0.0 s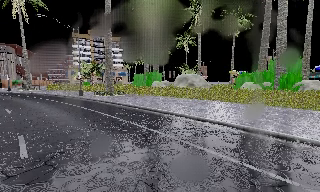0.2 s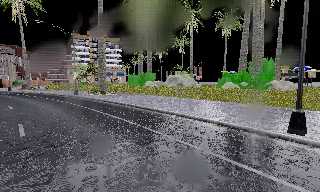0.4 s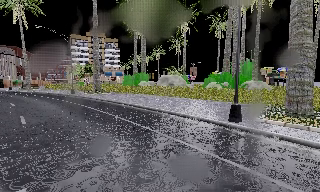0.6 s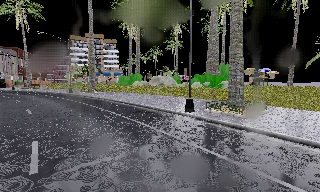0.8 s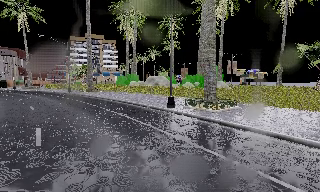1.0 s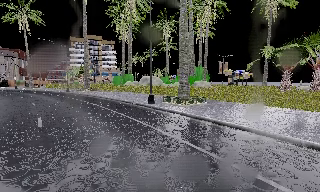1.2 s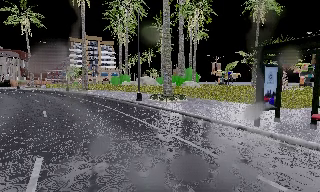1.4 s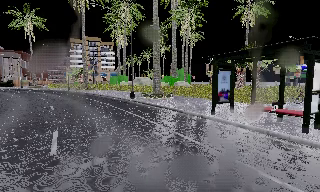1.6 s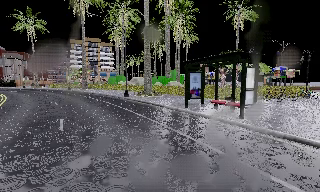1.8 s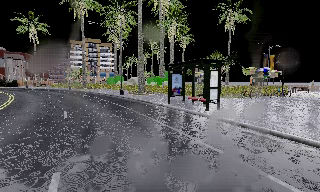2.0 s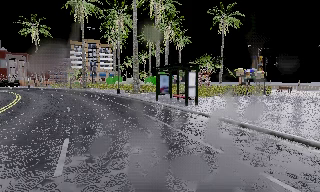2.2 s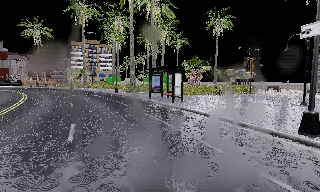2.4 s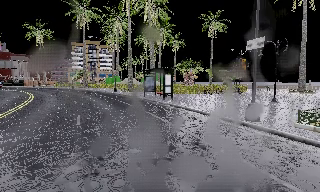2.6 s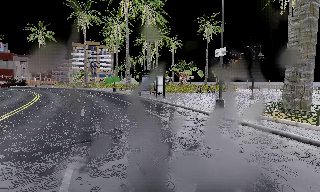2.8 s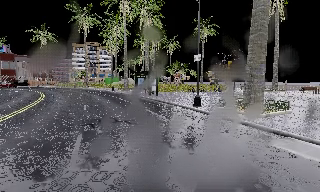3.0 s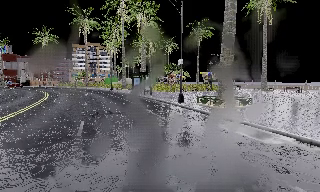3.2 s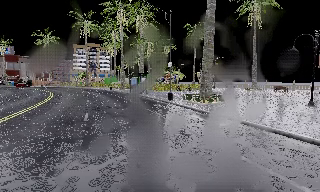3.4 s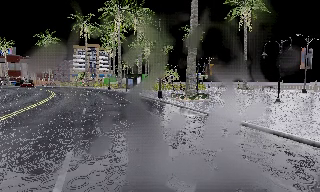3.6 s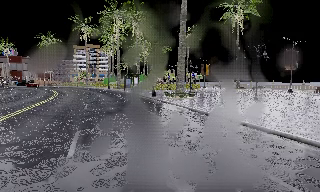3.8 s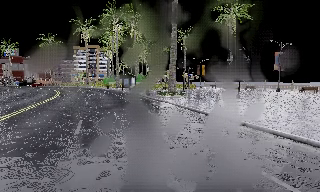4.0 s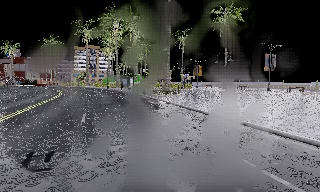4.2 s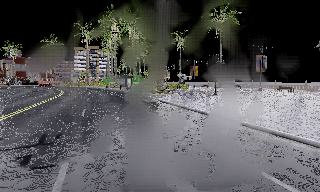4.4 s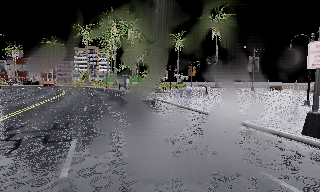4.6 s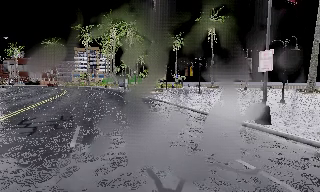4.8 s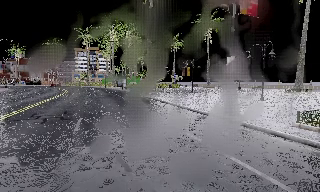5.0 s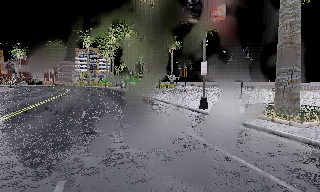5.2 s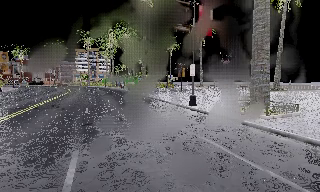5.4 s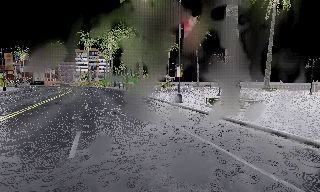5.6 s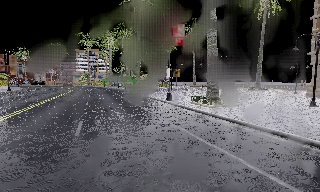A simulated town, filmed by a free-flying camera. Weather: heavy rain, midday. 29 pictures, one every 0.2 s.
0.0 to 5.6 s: The camera travels backward and to its right, about 50 m, so what stands in front gets smaller.
The film runs backward here.
